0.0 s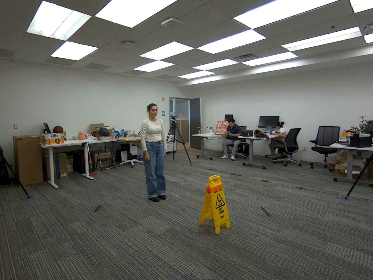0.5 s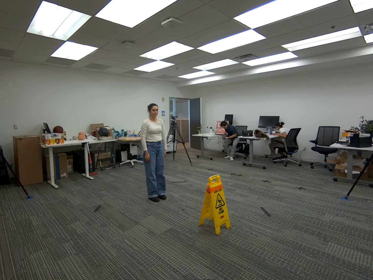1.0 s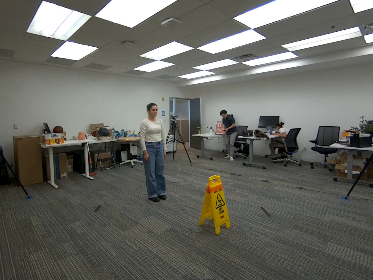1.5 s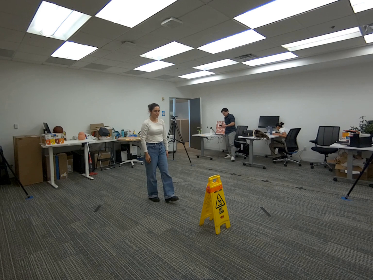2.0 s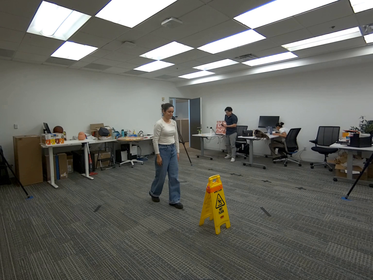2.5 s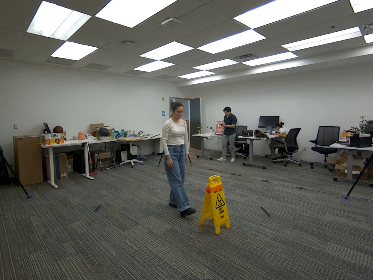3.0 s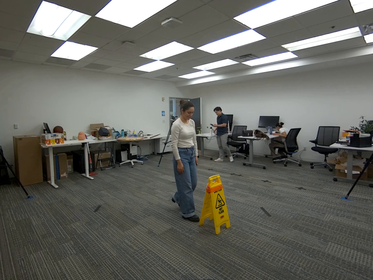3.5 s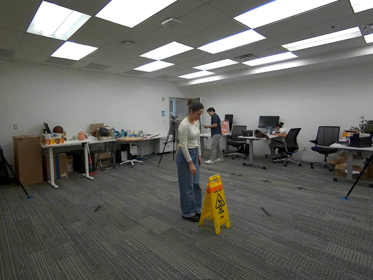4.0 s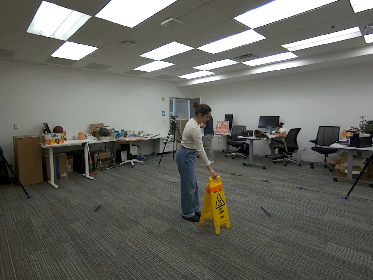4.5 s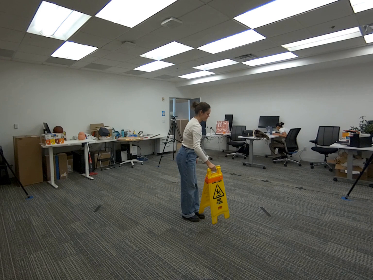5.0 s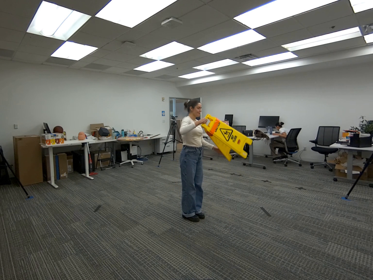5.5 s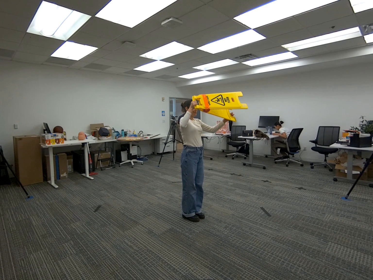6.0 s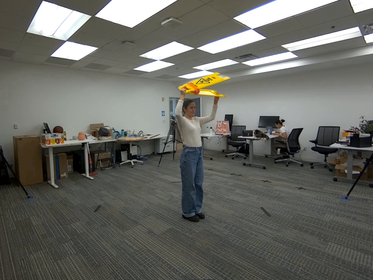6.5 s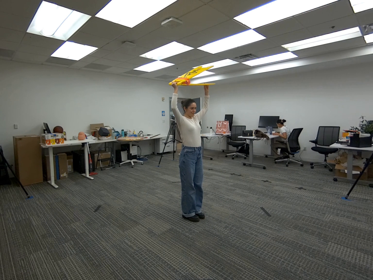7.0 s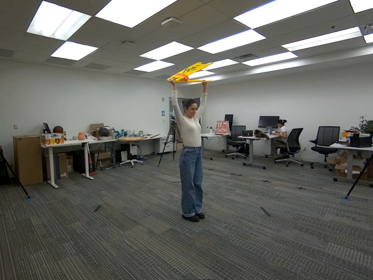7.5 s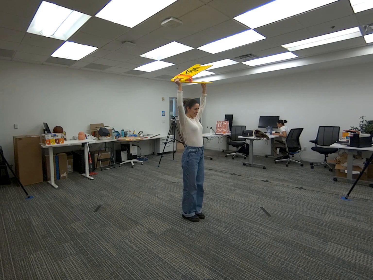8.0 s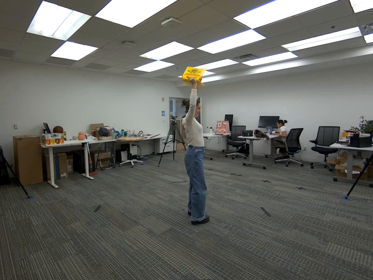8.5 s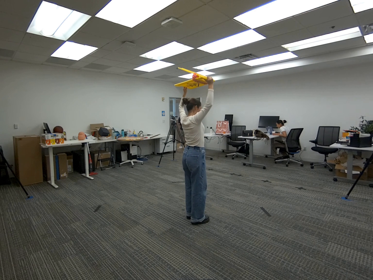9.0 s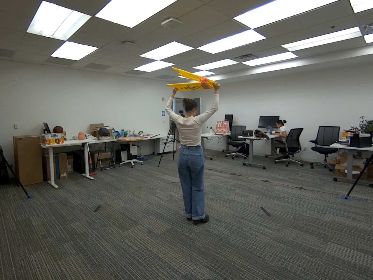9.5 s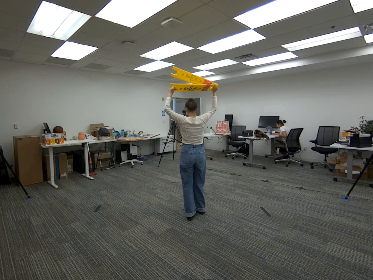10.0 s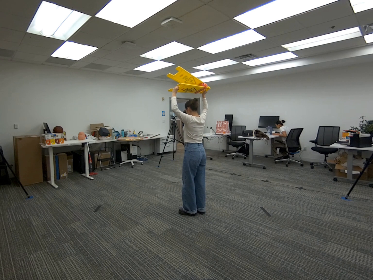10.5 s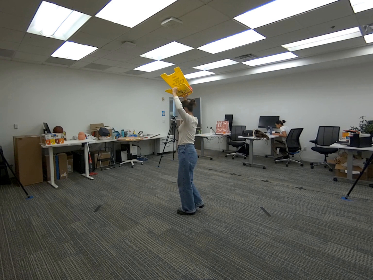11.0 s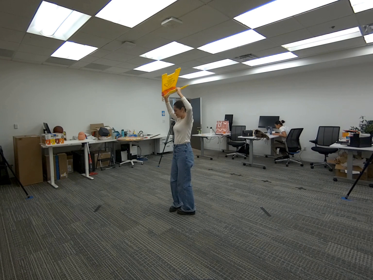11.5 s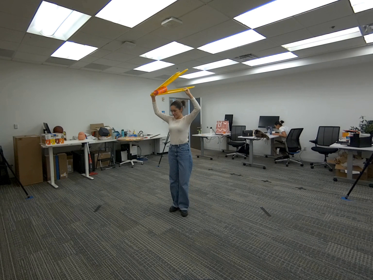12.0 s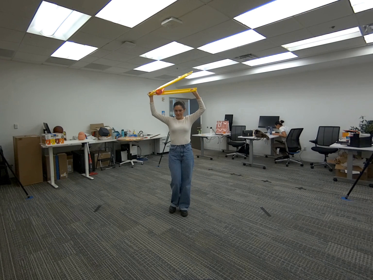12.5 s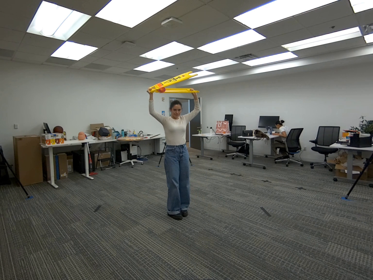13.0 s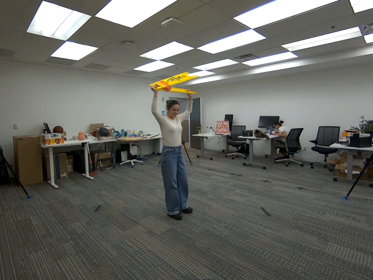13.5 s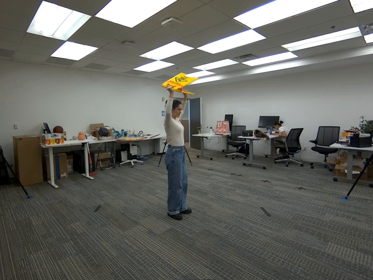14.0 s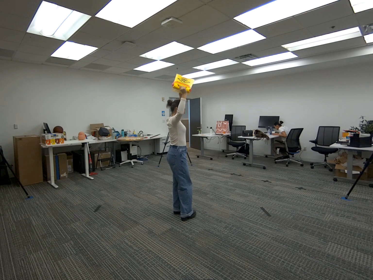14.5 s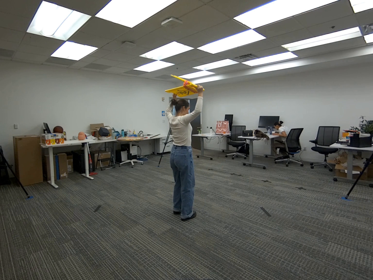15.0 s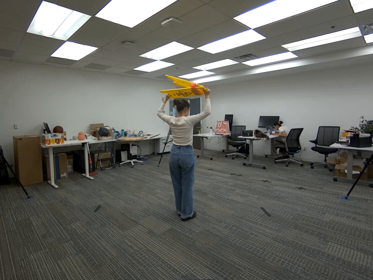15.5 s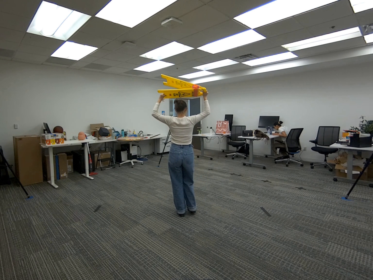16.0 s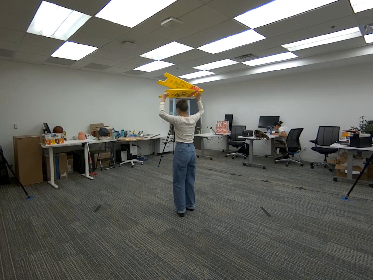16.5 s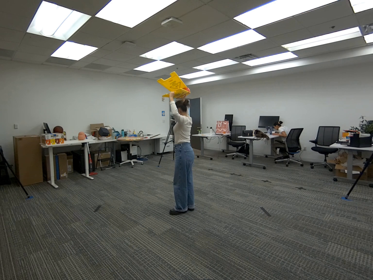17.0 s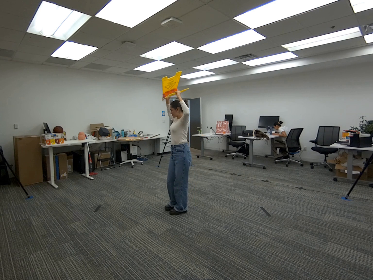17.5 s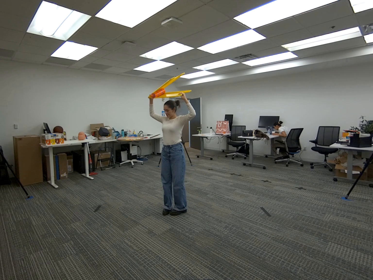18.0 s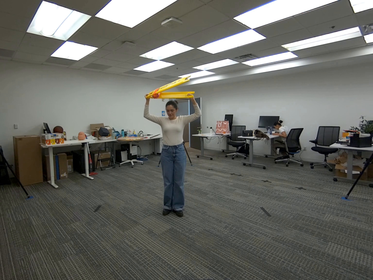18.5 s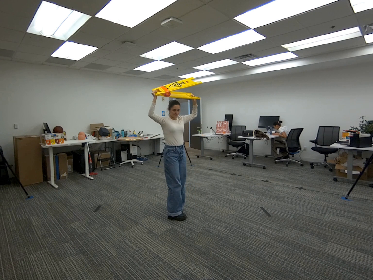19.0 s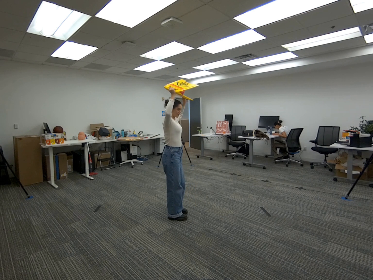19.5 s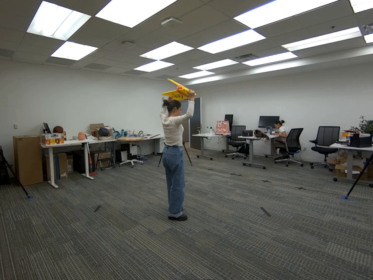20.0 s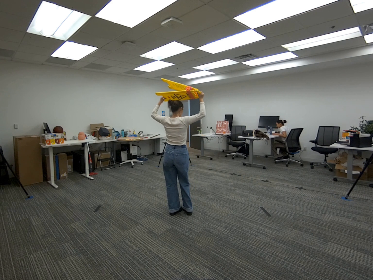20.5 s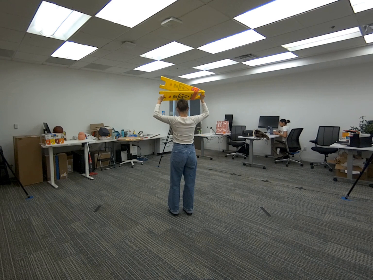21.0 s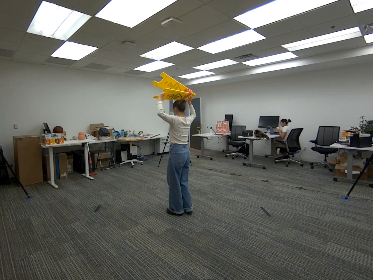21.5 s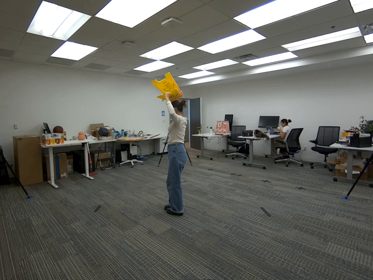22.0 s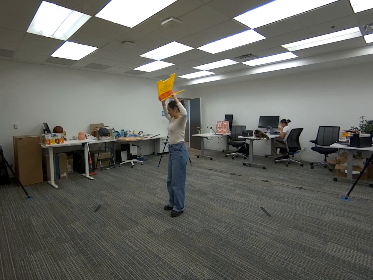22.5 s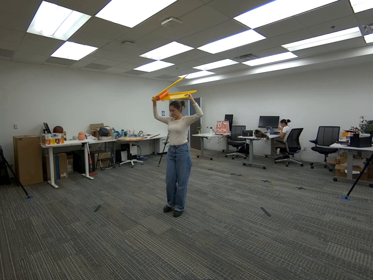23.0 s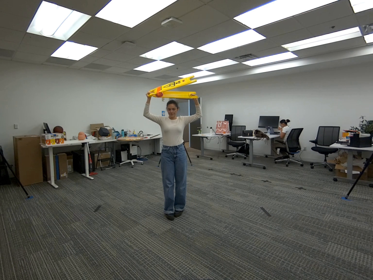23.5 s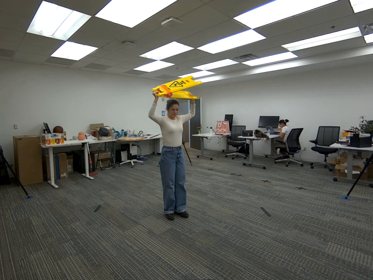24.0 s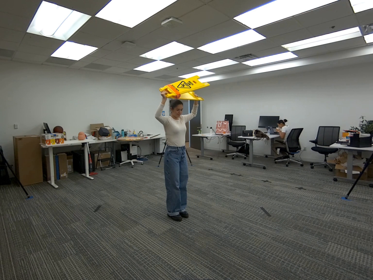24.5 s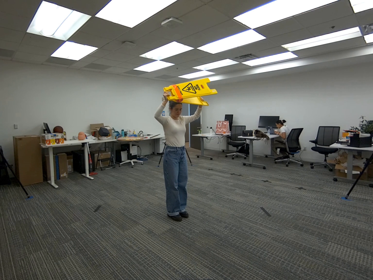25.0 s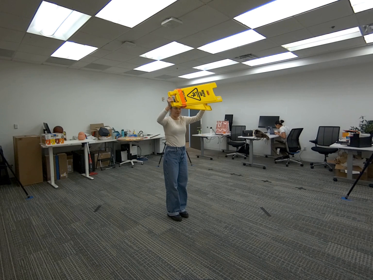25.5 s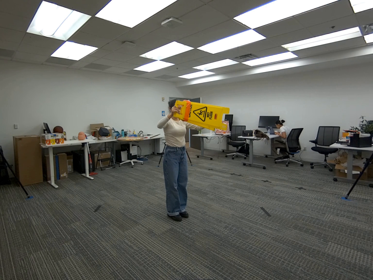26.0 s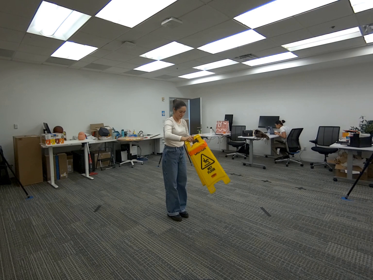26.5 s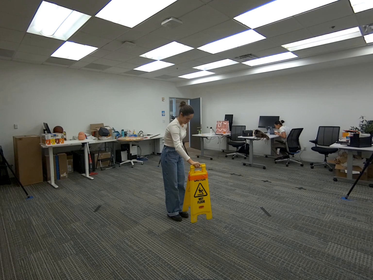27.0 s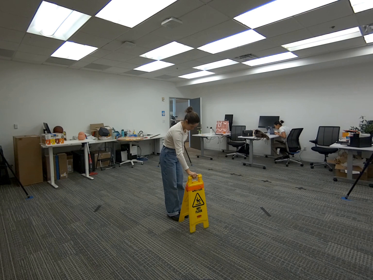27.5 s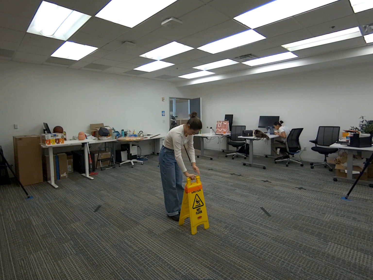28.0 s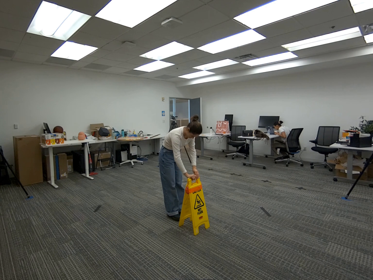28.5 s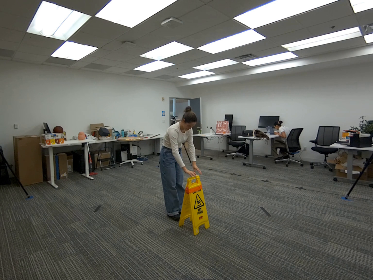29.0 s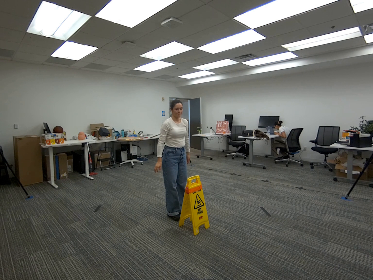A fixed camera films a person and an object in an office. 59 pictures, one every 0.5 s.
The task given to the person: Walk to the wet floor sign, use both hands and pick up the sign and keep the sign above your head. Walk around for more than 10 seconds, and place the sign back on the ground once you are done.
